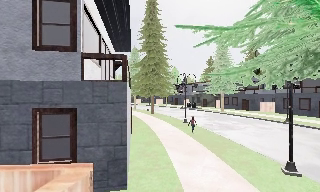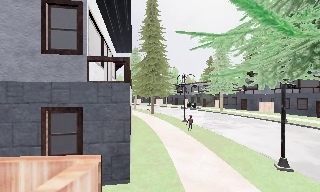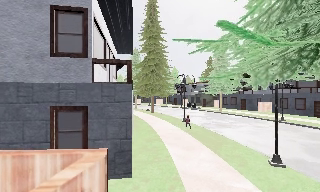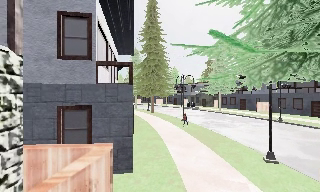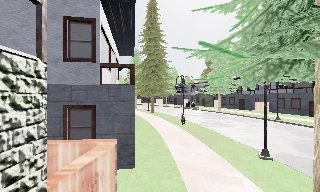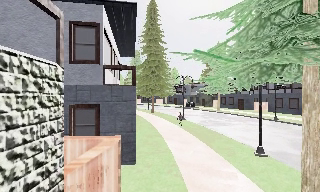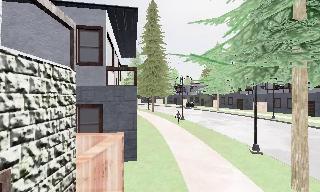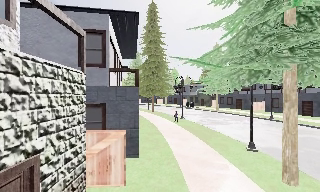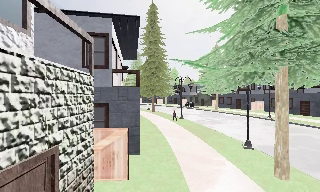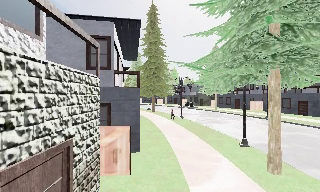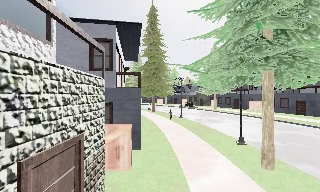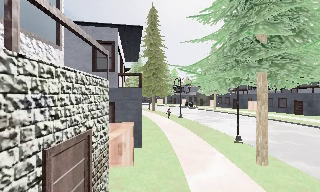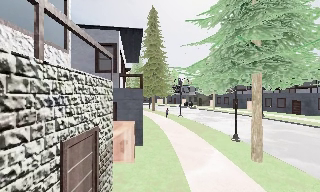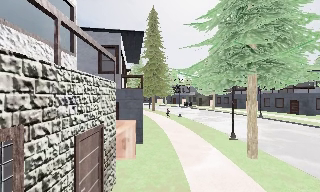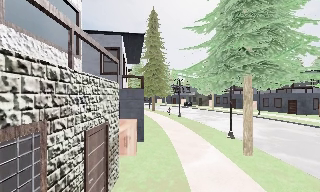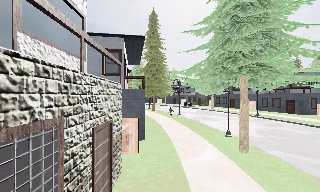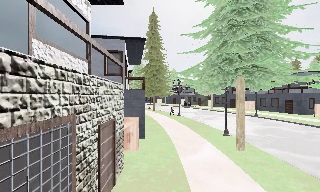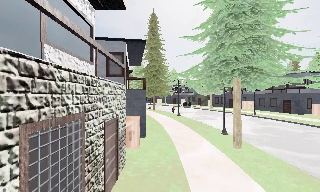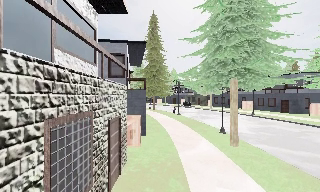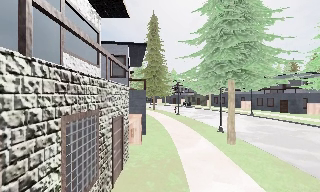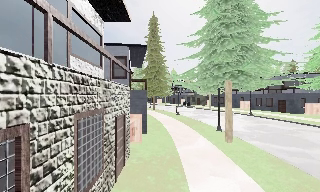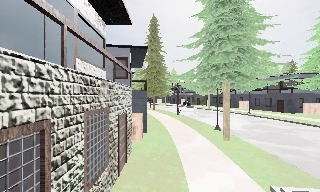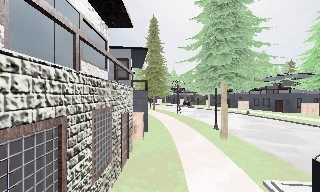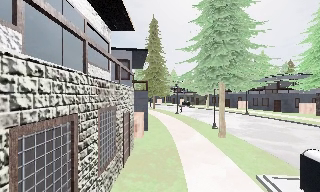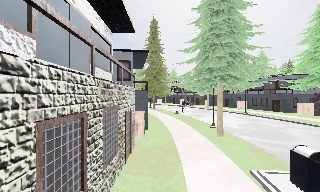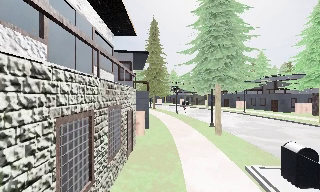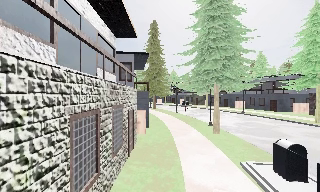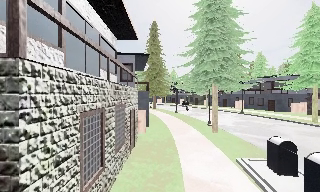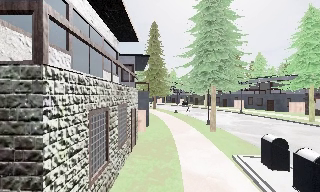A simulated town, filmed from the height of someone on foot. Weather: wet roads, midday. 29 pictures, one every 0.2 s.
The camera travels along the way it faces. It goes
backward.
0.0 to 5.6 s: The camera travels backward, about 9 m, so what stands in front gets smaller.
The film runs backward here.
